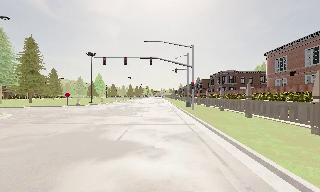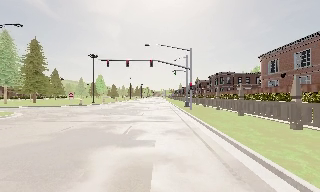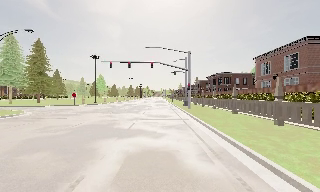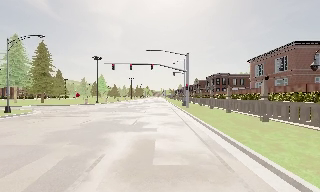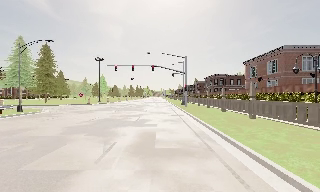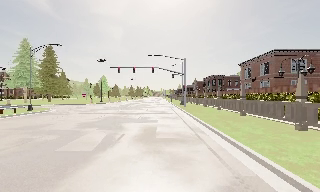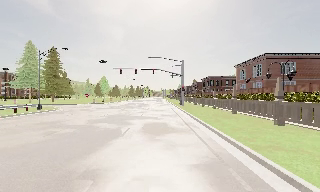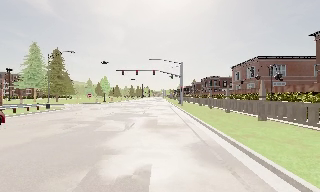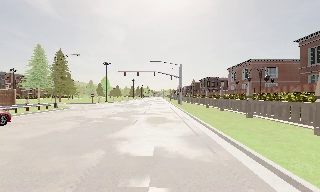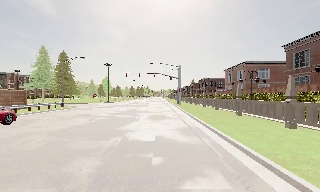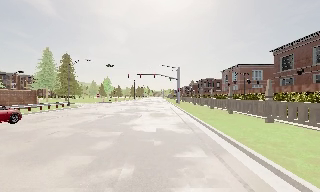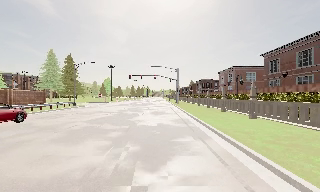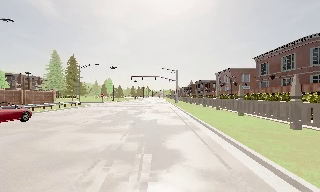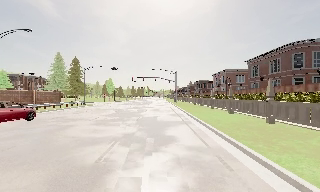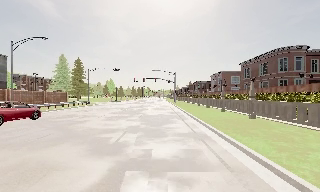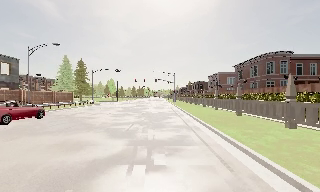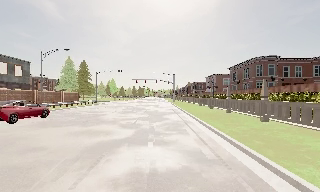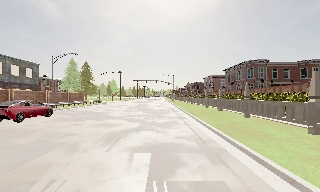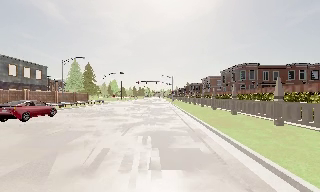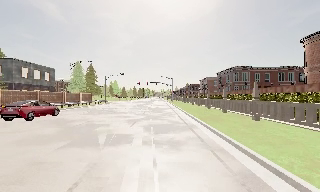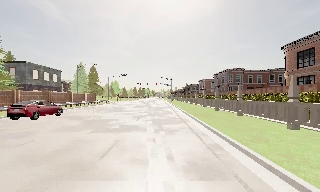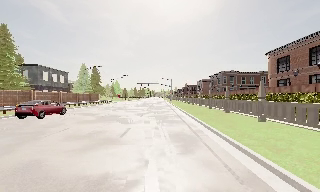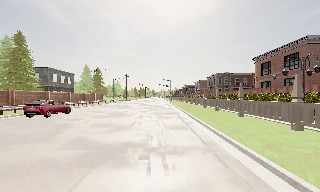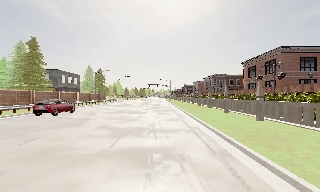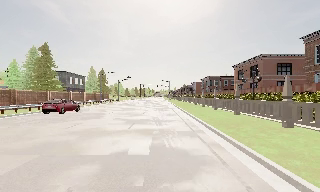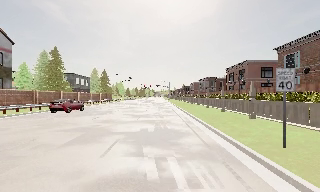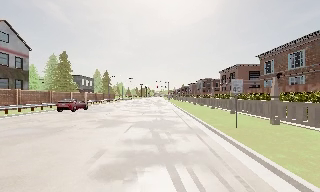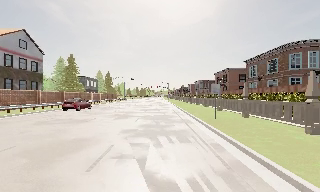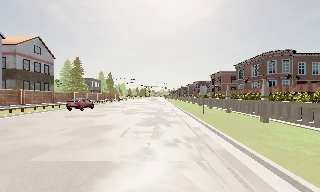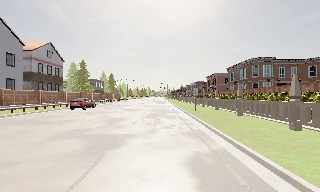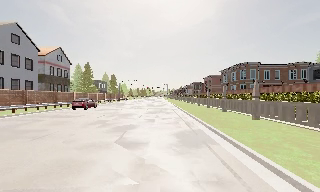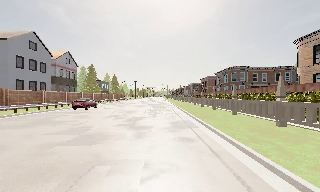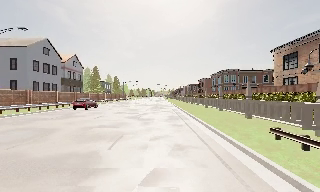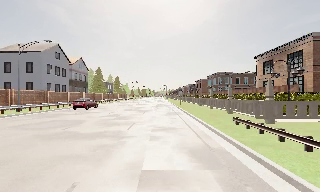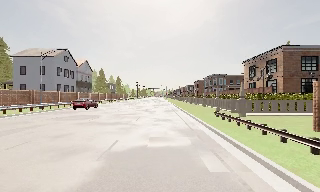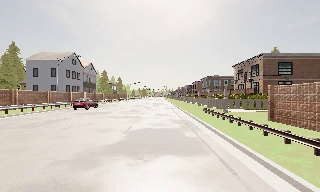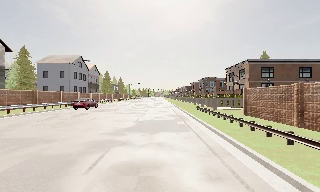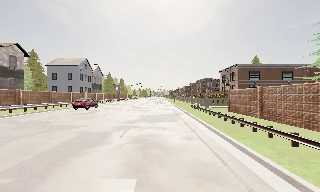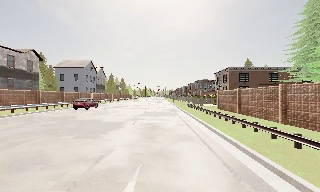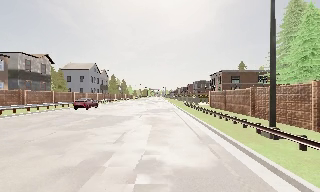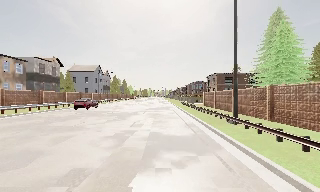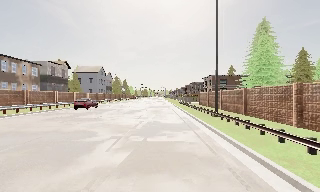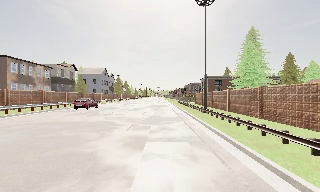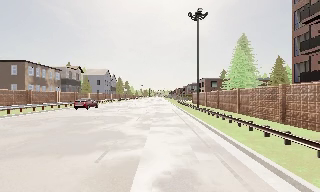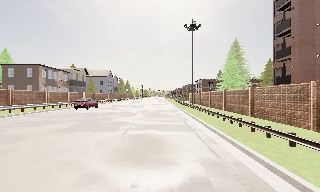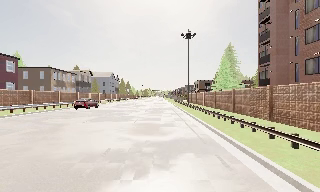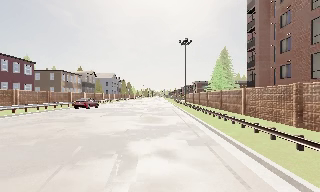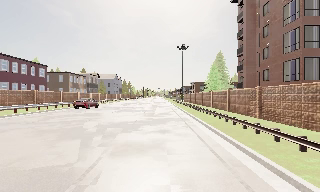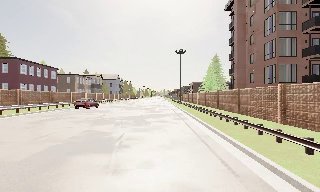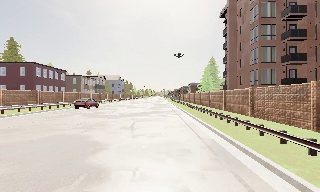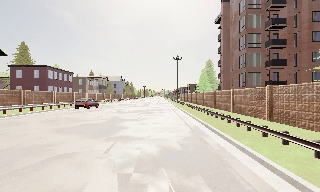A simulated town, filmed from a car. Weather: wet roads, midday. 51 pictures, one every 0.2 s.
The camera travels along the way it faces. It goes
backward.
0.0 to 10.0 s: The camera travels backward, about 130 m, so what stands in front gets smaller. It gains speed.
The film runs backward here.
